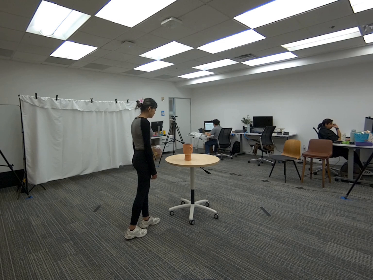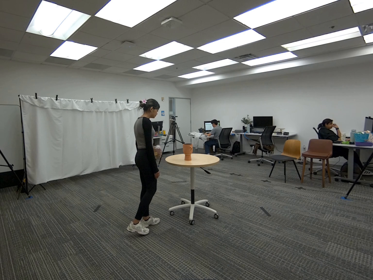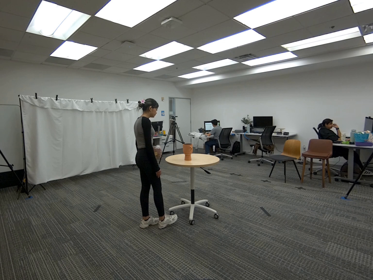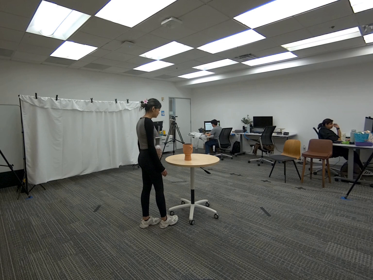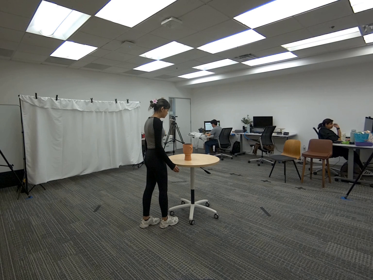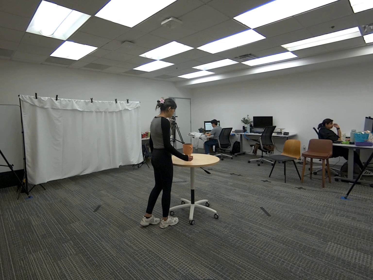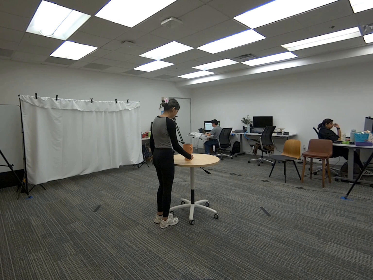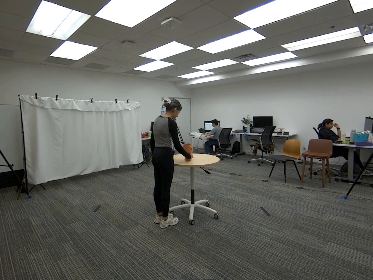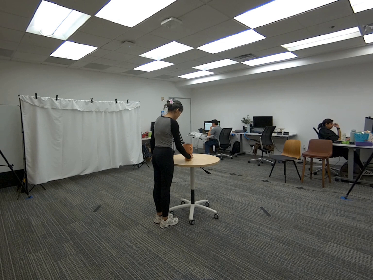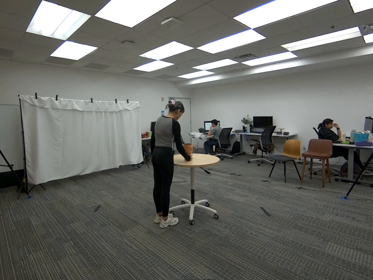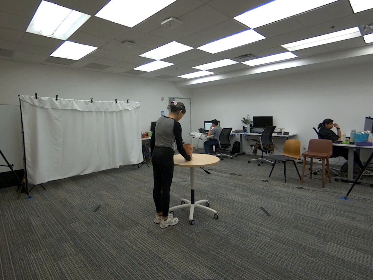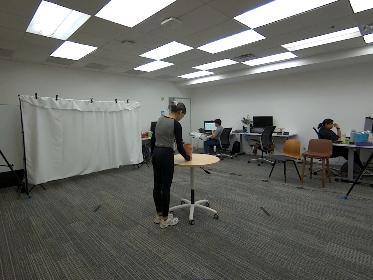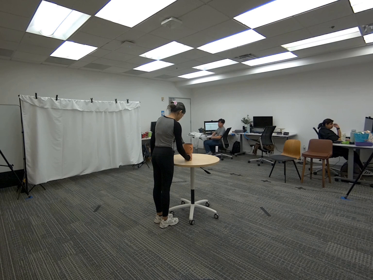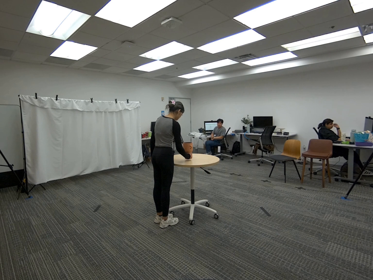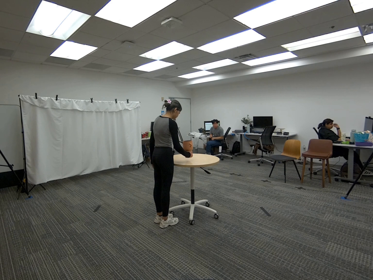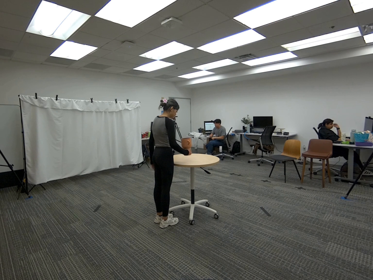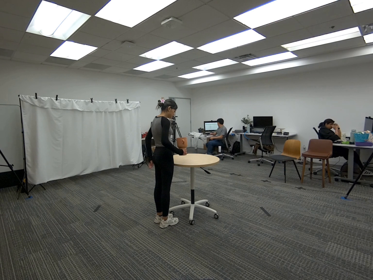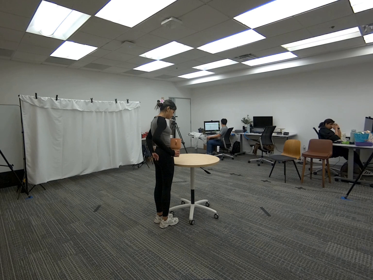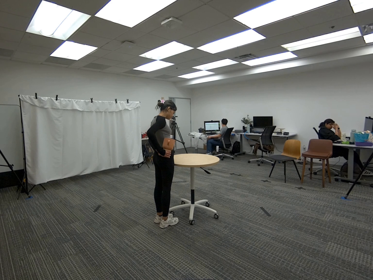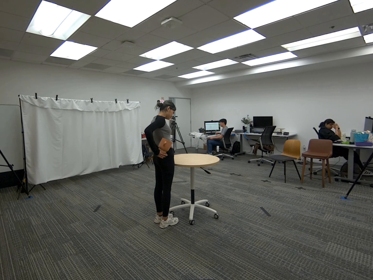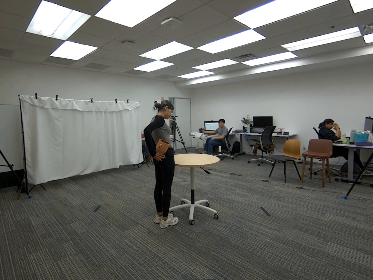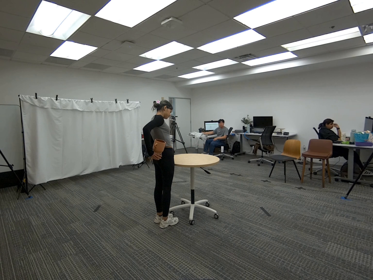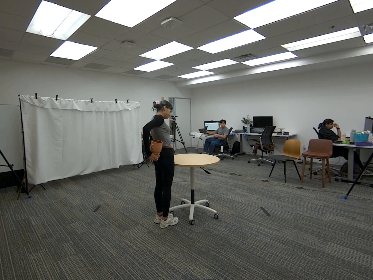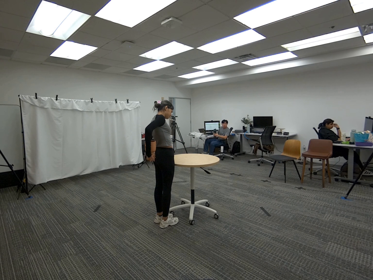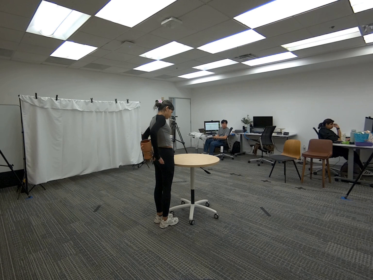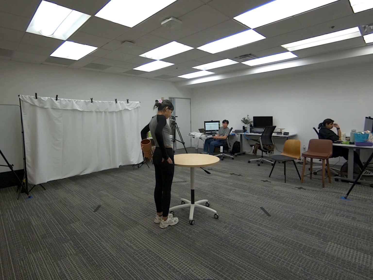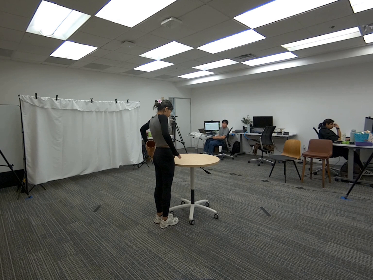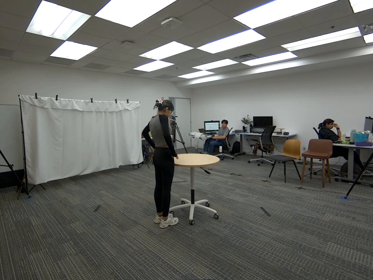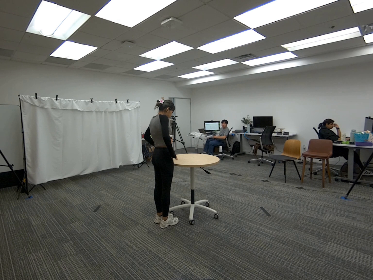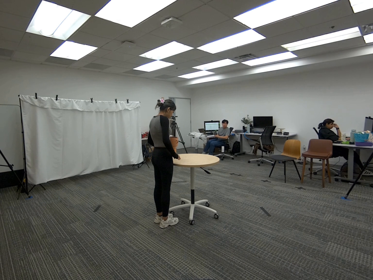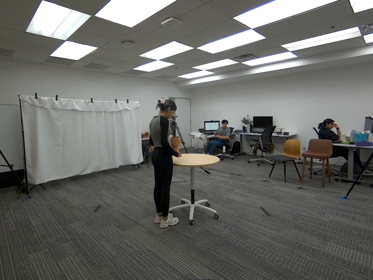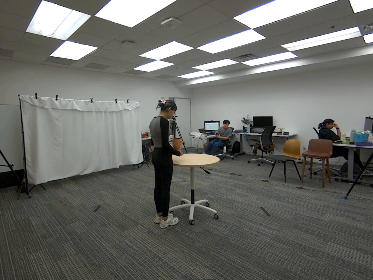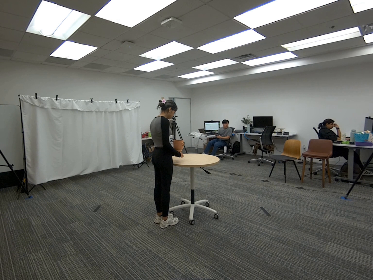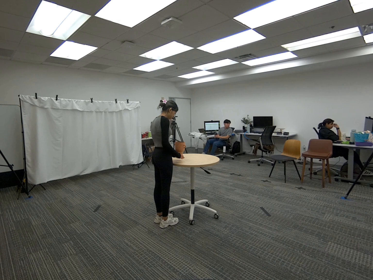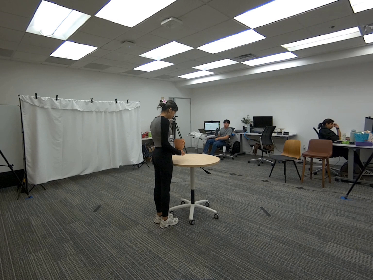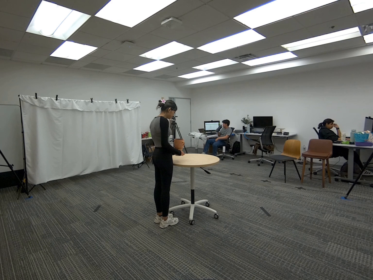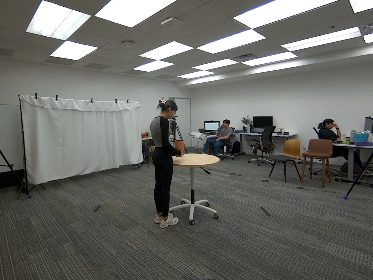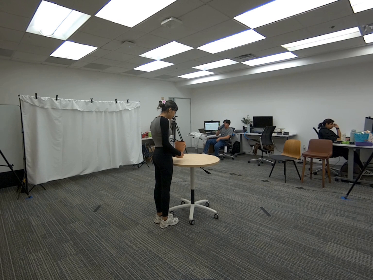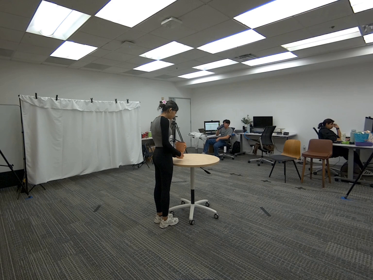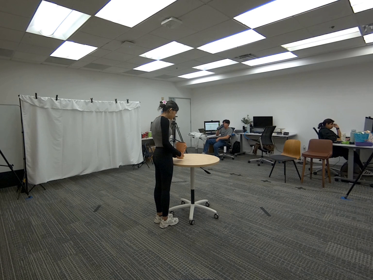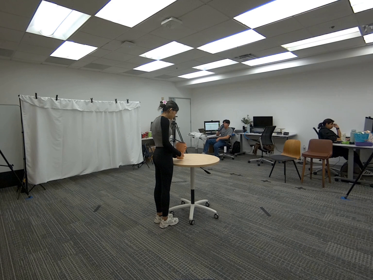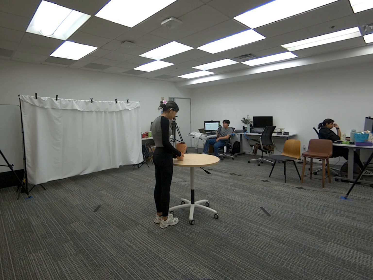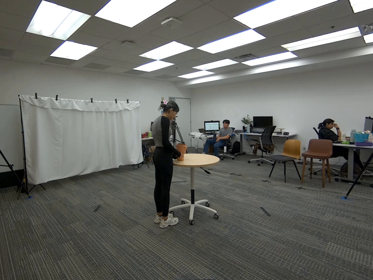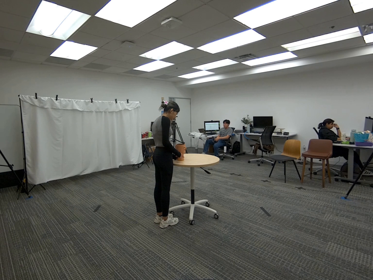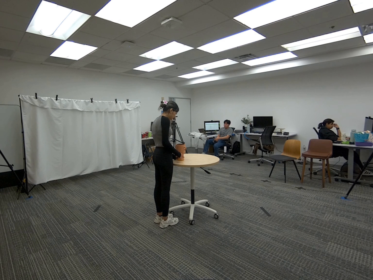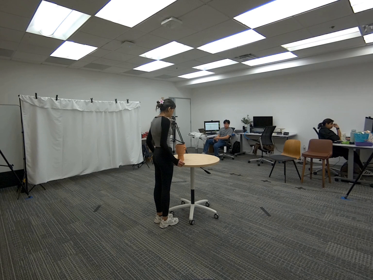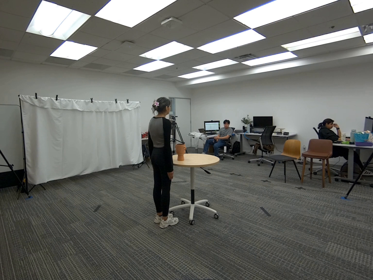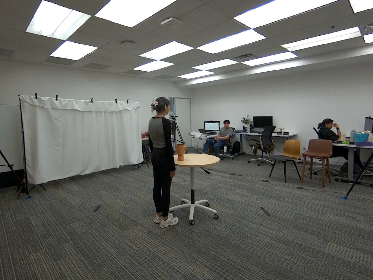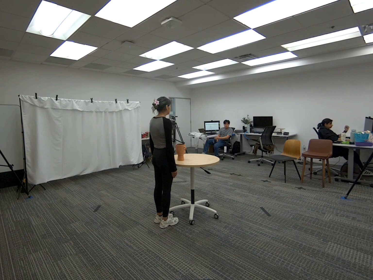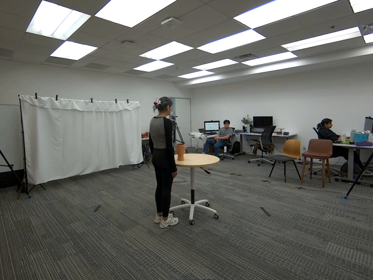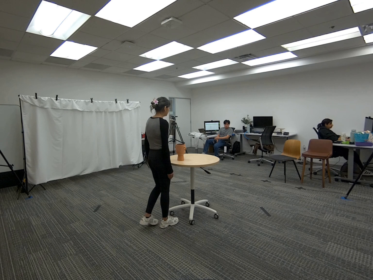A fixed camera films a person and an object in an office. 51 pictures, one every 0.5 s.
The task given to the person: Walk over to the ceramic vase on the round table and pick it up with your right hand. pass the vase to your left hand behind your back. Place the vase on the round table when finished.
